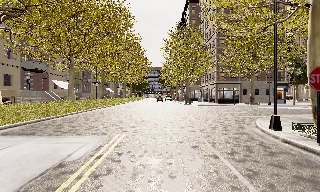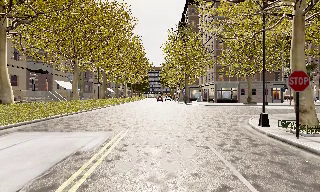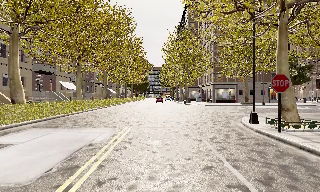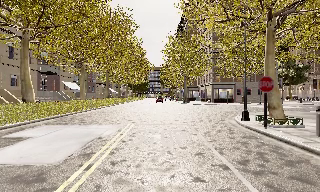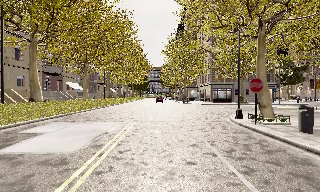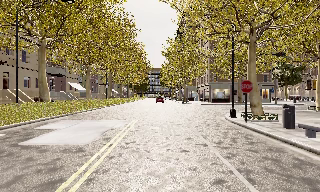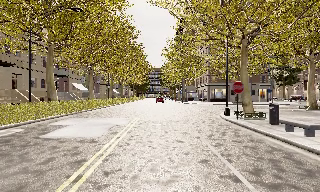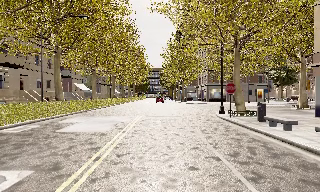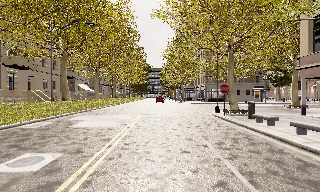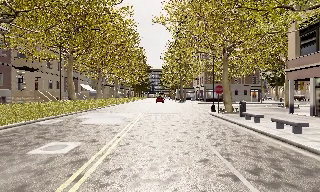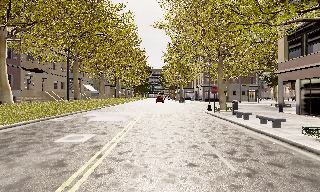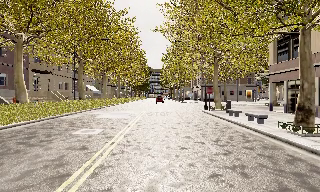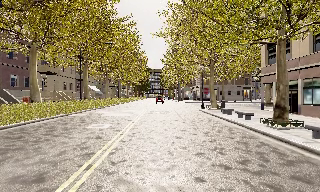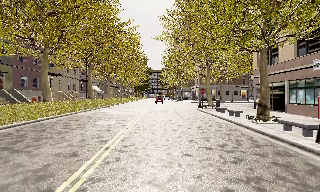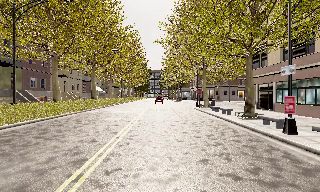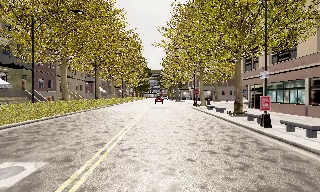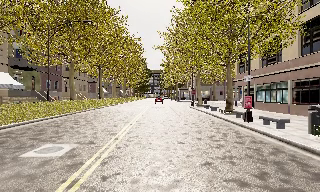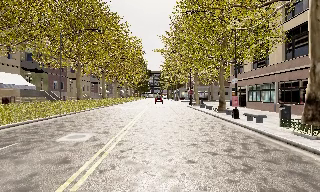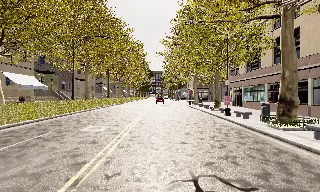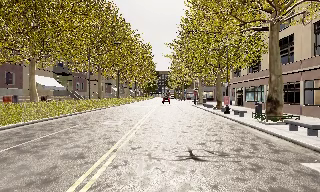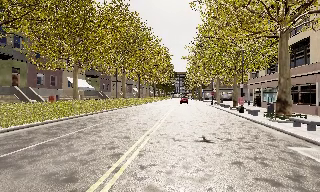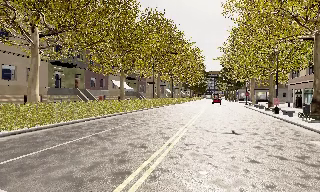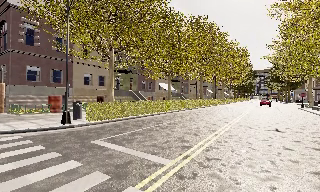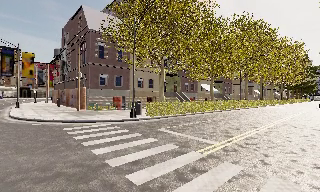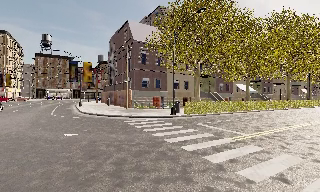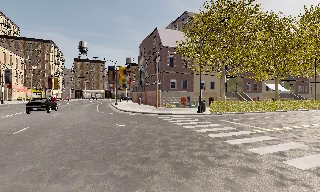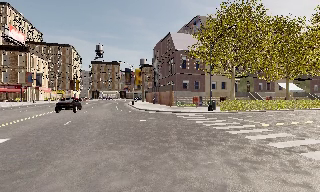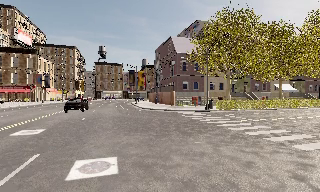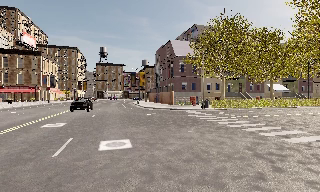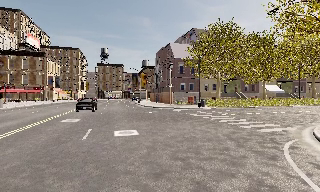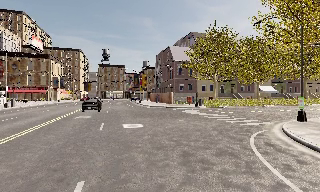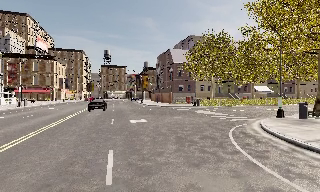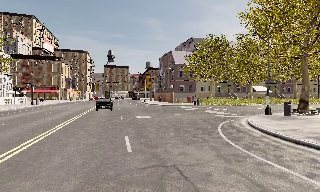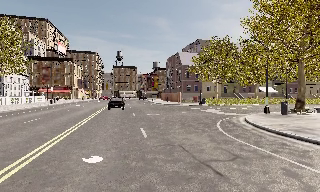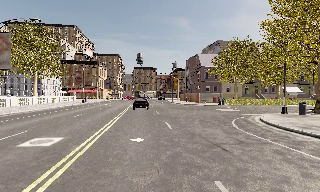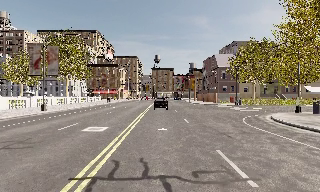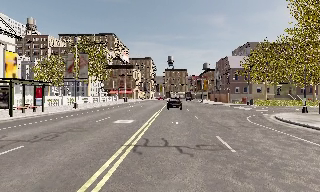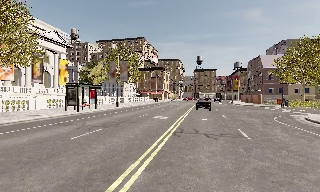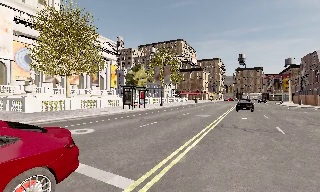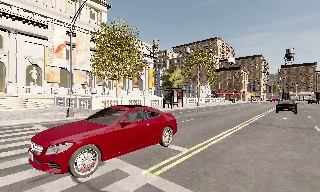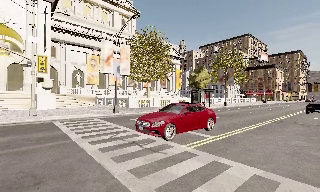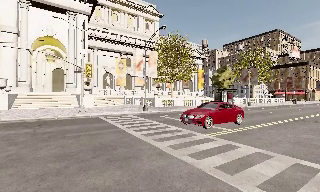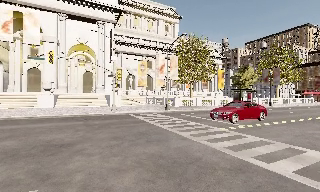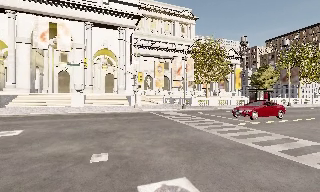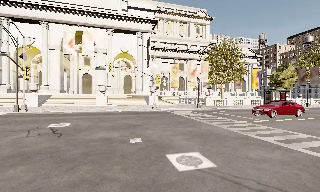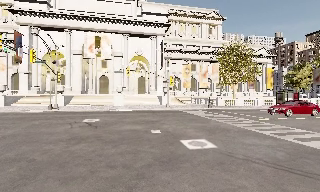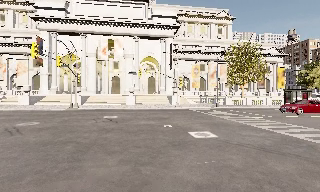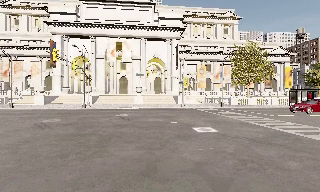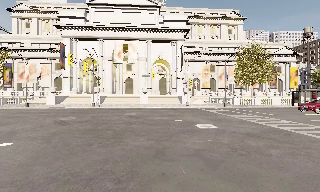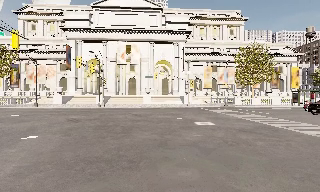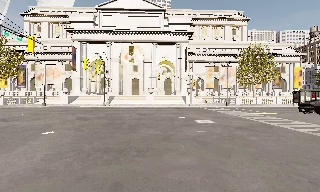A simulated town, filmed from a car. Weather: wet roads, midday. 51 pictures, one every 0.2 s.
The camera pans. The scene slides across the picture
to the right.
The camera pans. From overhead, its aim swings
counterclockwise.
0.0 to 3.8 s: The camera travels backward, about 25 m, so what stands in front gets smaller. It gains speed.
3.8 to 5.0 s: The camera pans to its left, which is counterclockwise from overhead, by about 65 degrees. It travels backward, about 12 m.
5.0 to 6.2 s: The camera travels backward, about 11 m, so what stands in front gets smaller.
6.2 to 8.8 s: The camera pans to its left, which is counterclockwise from overhead, by about 90 degrees. It travels backward, about 25 m.
8.8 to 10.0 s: The camera pans to its left, which is counterclockwise from overhead, by about 15 degrees. It travels backward, about 7 m, so what stands in front gets smaller. It loses speed.
The film runs backward here.
